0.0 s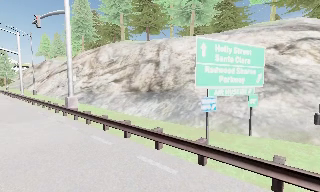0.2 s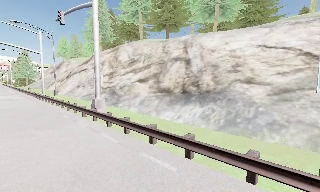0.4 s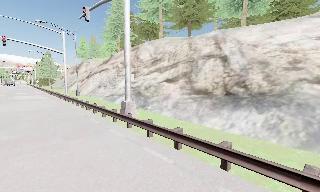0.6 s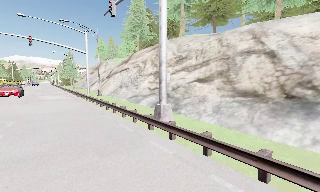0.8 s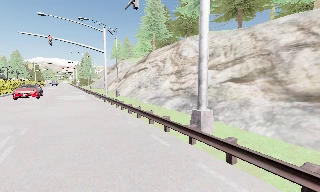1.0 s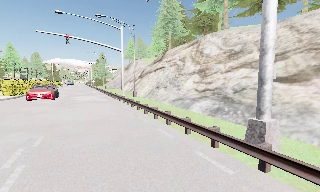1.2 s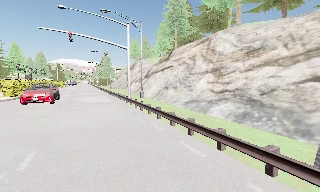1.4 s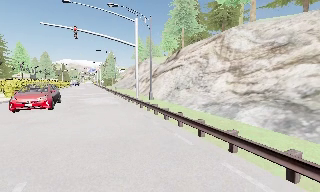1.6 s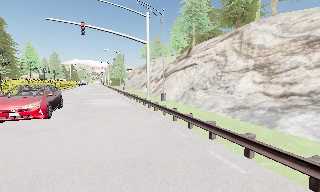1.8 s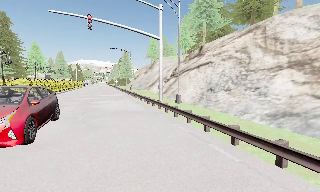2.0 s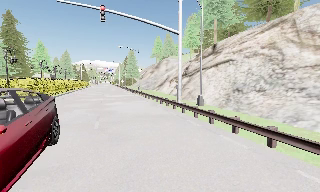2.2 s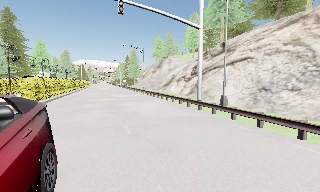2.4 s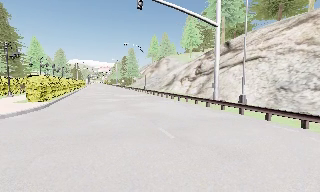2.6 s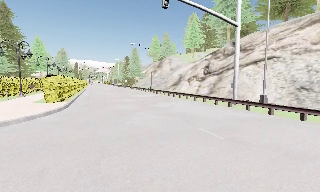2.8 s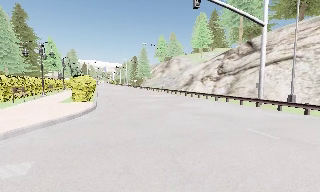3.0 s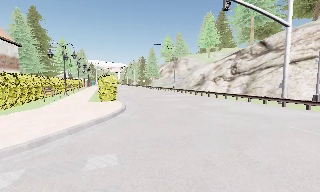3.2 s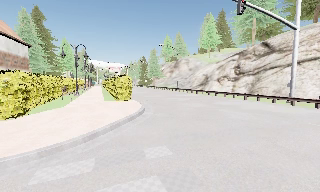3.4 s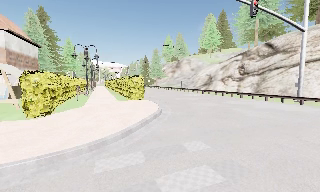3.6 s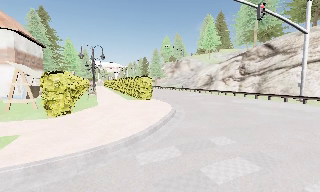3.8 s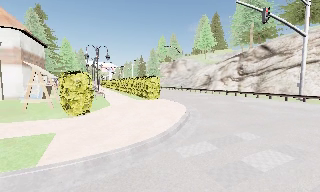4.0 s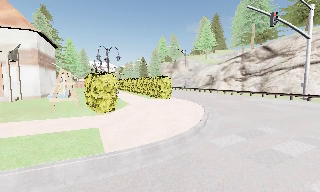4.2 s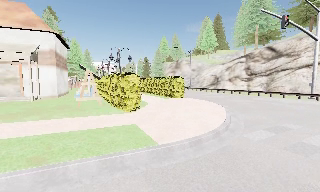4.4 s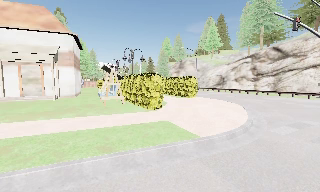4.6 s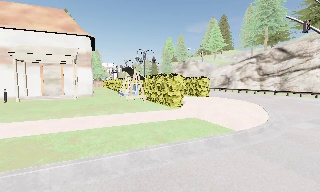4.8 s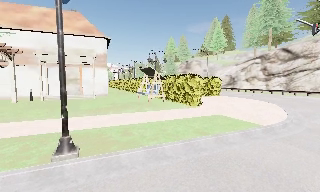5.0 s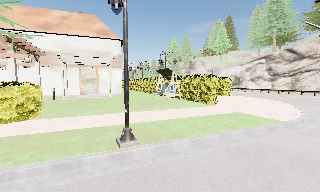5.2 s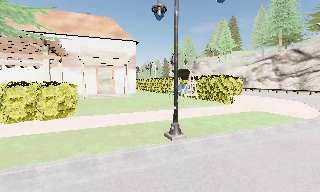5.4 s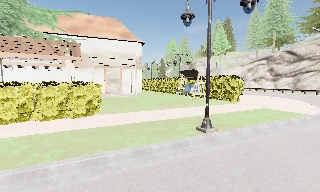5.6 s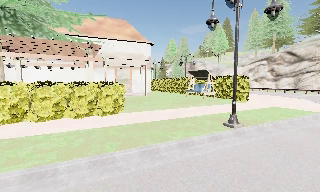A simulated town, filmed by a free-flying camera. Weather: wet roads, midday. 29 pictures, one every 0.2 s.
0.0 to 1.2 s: The camera pans to its left, which is counterclockwise from overhead, by about 25 degrees. It travels forward and to its left, about 9 m, so what stands in front looms larger.
1.2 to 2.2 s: The camera travels forward and to its left, about 7 m, so what stands in front looms larger.
2.2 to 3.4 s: The camera travels to its left, about 7 m, so close, fixed things drift to the right.
3.4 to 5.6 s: The camera travels to its left and backward, about 13 m, so close, fixed things drift to the right.
The film runs forward here.
